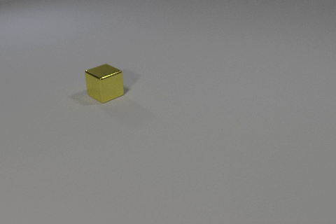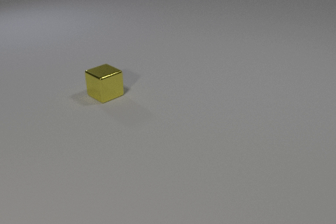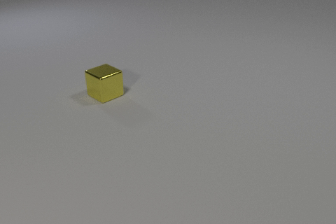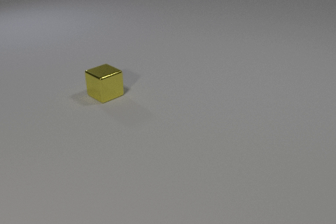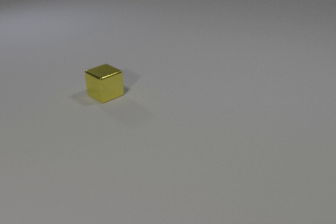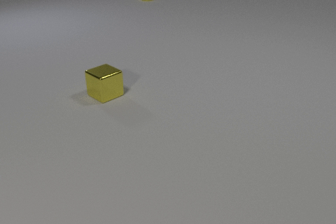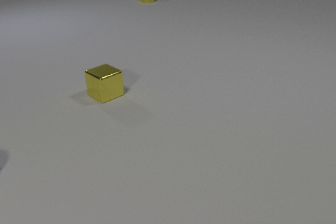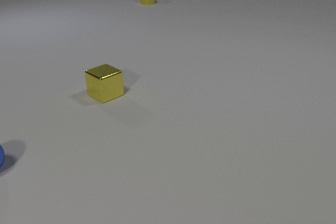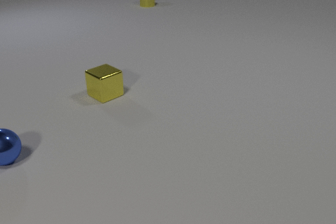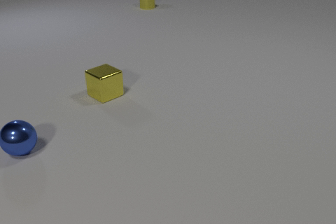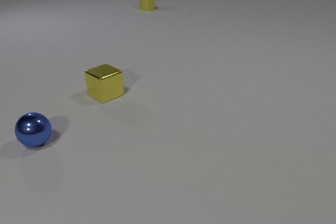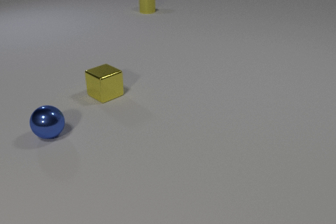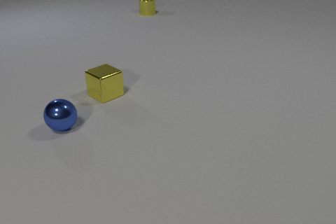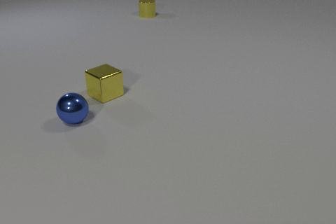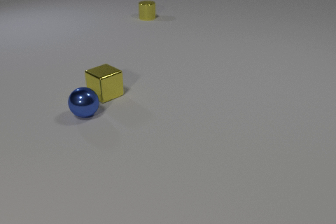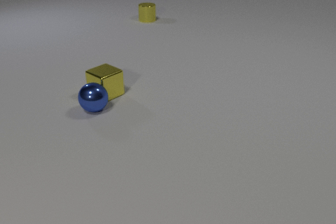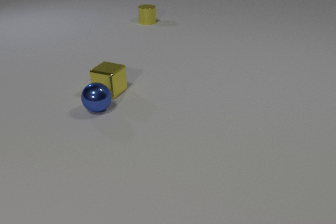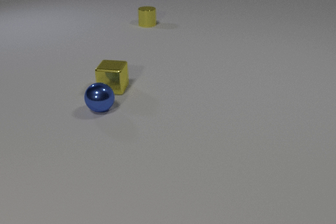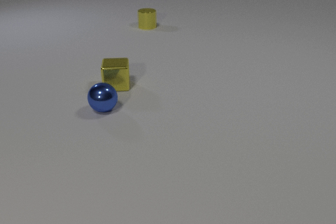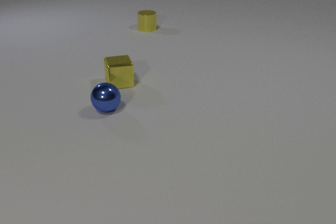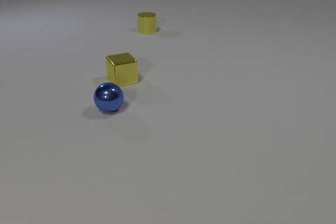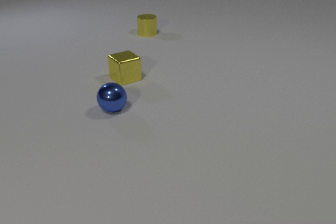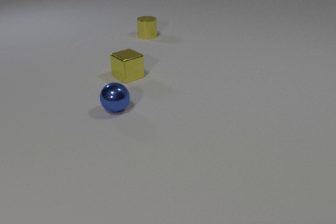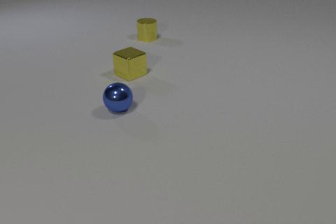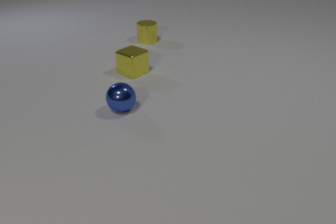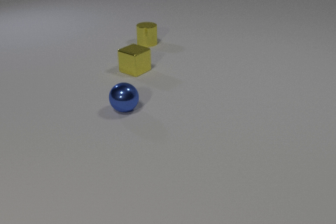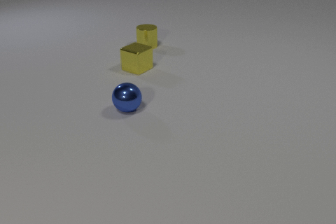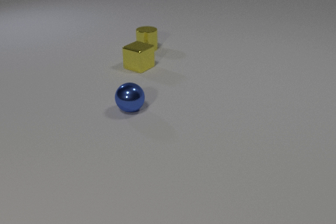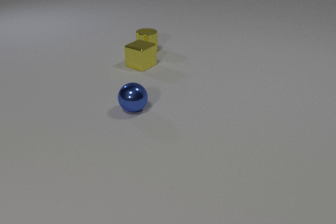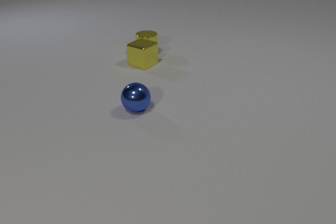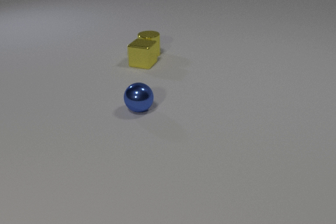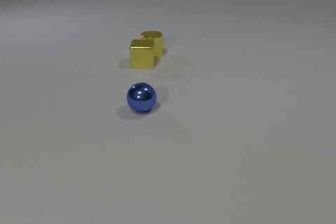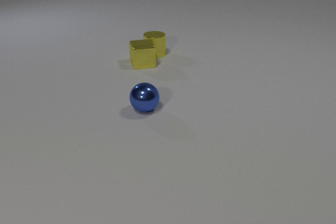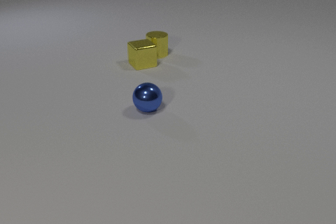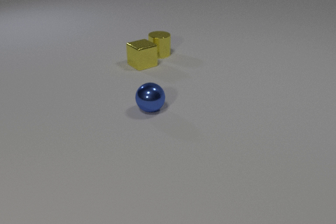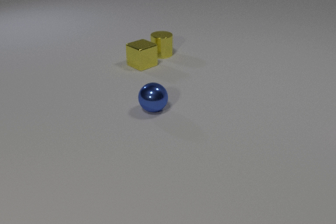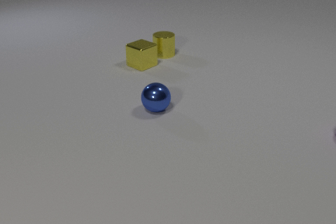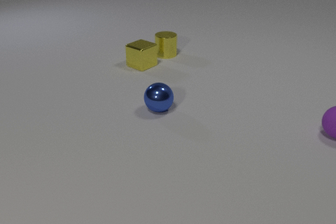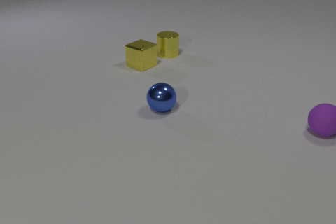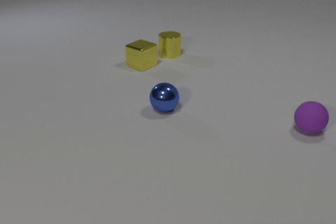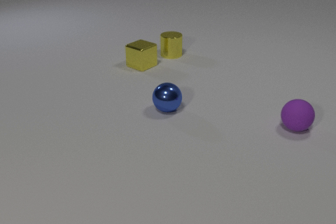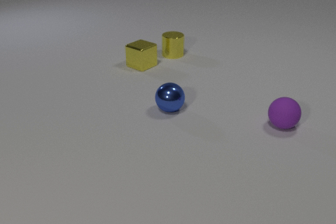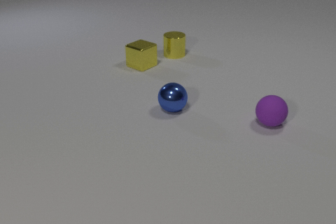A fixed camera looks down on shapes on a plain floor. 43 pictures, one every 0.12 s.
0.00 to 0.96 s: The blue metal sphere comes in at the left edge, rolls to the right and away from the camera. The yellow metal cylinder comes in at the top edge, slides toward the camera.
0.96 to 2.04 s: The blue metal sphere rolls to the right and away from the camera. The yellow metal cube slides away from the camera and to the right, spins so that its near face slides to the right, counterclockwise seen from above. The yellow metal cylinder slides toward the camera. The blue metal sphere and the yellow metal cube collide.
2.04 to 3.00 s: The blue metal sphere rolls to the right. The yellow metal cube slides away from the camera and to the right, spins counterclockwise seen from above by about 60 degrees, its near face sliding to the right. The yellow metal cylinder slides toward the camera.
3.00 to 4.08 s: The blue metal sphere rolls to the right. The yellow metal cube slides away from the camera and to the right, spins counterclockwise seen from above by about 75 degrees, its near face sliding to the right. The yellow metal cylinder slides toward the camera. The yellow metal cube and the yellow metal cylinder collide.
4.08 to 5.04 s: The blue metal sphere rolls to the right. The yellow metal cylinder slides to the right. The purple rubber sphere comes in at the right edge, rolls to the left.
Are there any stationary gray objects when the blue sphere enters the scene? no.
How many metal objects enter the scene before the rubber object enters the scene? 2.
Are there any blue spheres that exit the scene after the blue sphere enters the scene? no.
